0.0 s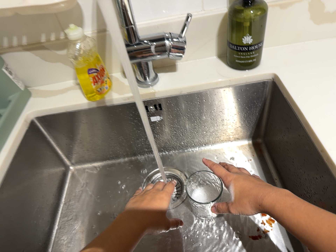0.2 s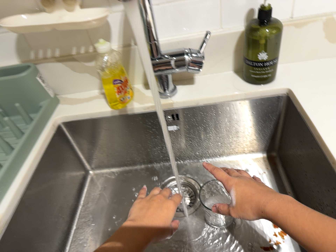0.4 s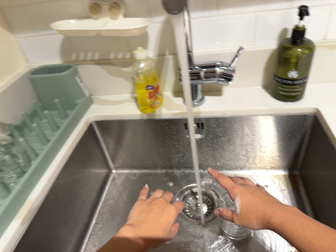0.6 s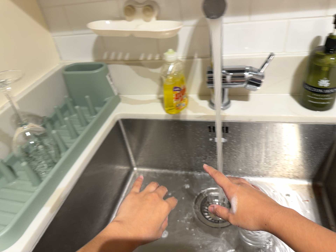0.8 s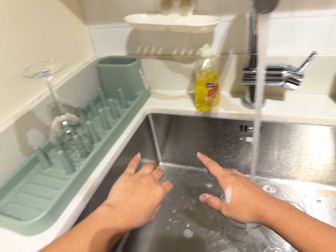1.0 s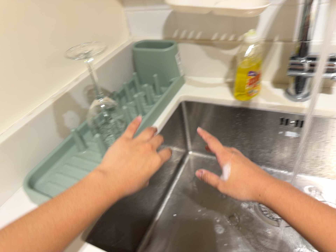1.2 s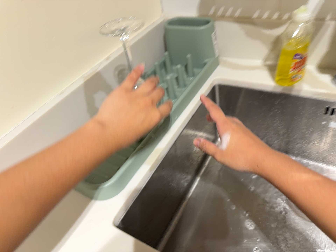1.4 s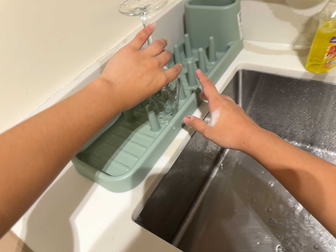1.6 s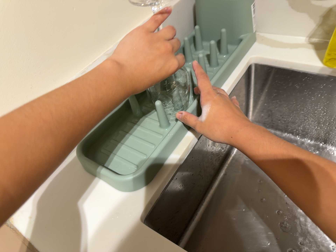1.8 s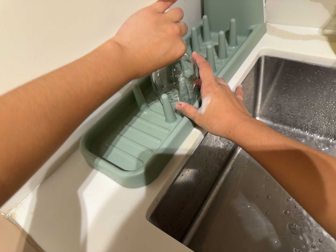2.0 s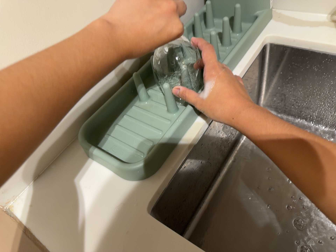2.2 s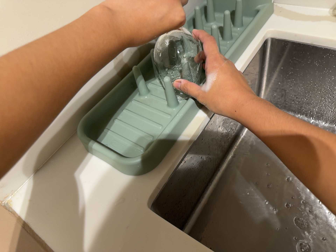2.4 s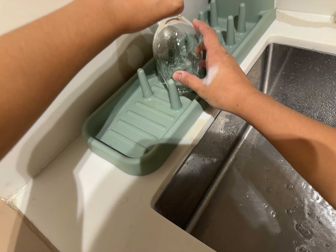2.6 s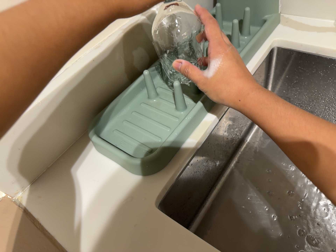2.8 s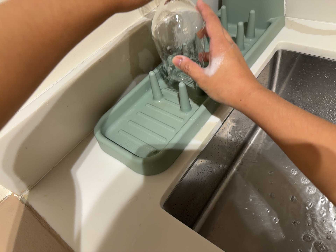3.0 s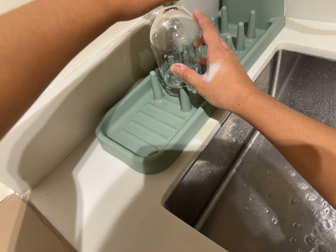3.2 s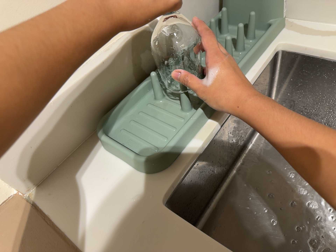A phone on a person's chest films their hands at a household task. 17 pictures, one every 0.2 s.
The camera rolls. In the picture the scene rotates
clockwise.
The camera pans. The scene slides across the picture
to the right.
0.0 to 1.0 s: The camera pans to its left by about 20 degrees. It travels to its left, about 10 cm, so close, fixed things drift to the right. It rolls about its line of sight by about 20 degrees, and the scene rotates clockwise.
1.0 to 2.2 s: The camera travels forward and to its left, about 12 cm, so what stands in front looms larger. Its aim tips toward the bottom of its view by about 15 degrees, and the scene shifts upward.
2.2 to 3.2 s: The camera shifts only a little, or ends up much as it began.
The film runs backward here.
